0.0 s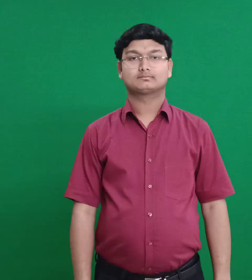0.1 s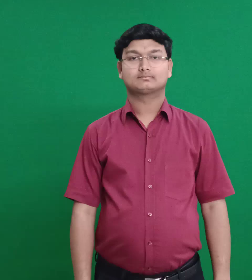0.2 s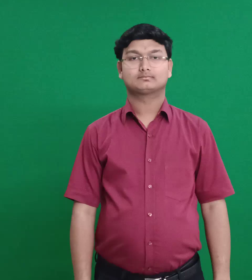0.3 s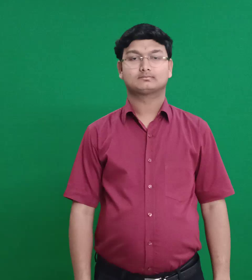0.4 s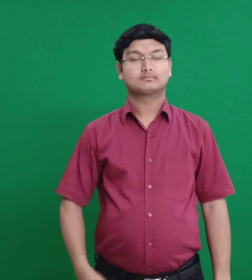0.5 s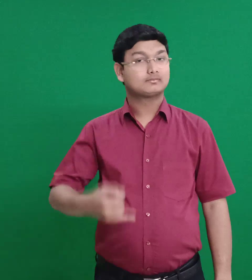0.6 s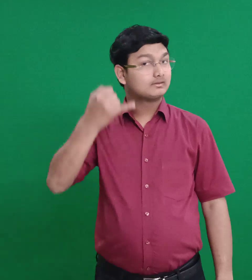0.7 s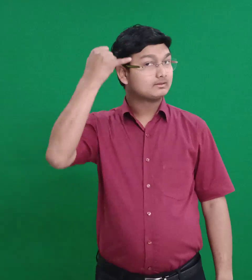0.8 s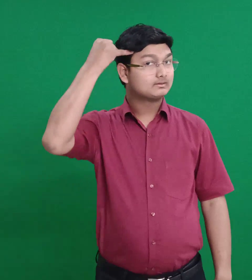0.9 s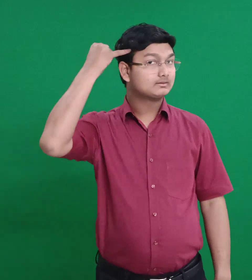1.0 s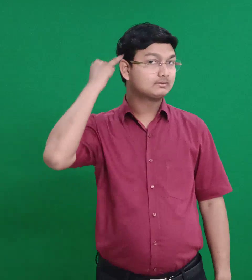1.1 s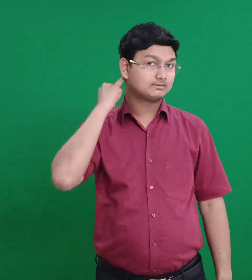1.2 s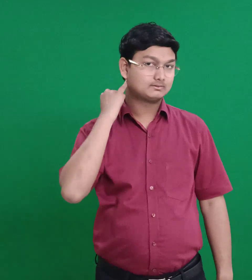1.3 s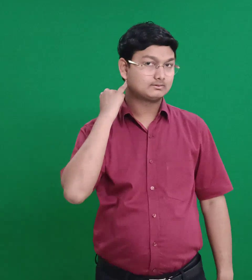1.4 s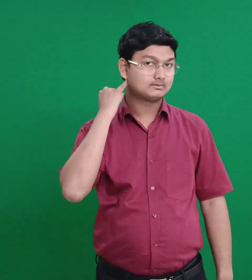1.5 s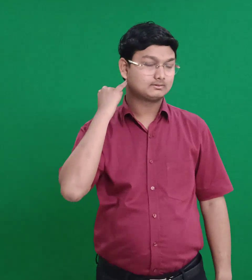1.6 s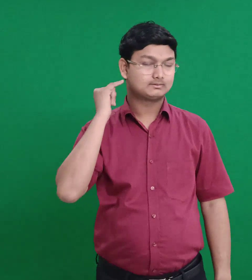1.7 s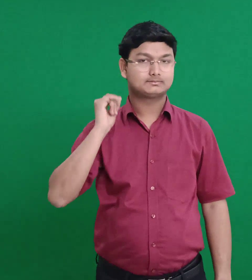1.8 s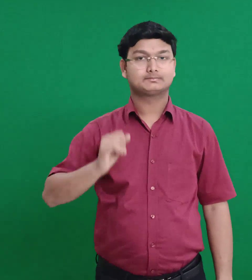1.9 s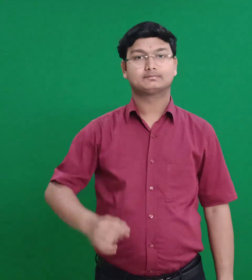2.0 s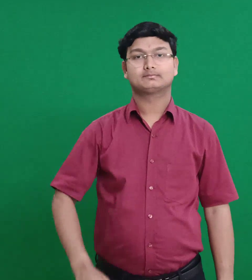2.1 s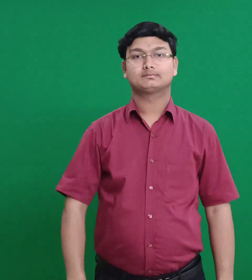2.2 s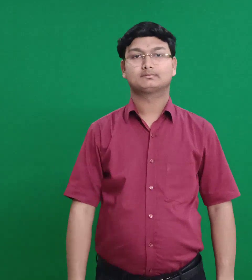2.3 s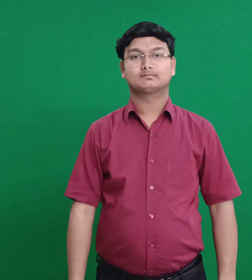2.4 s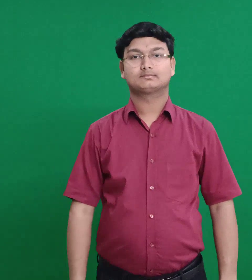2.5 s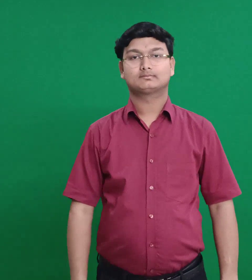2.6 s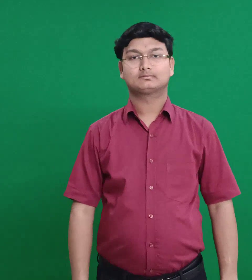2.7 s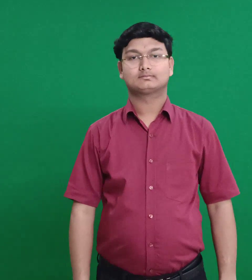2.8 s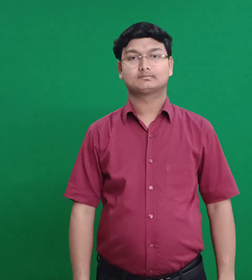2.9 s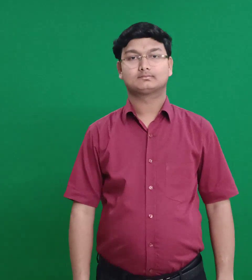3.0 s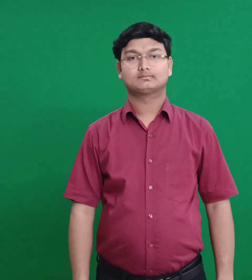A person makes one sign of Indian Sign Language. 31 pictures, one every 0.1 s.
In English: phinehas (son of eli)
